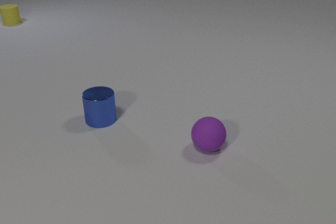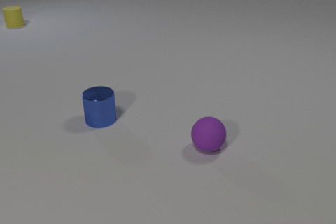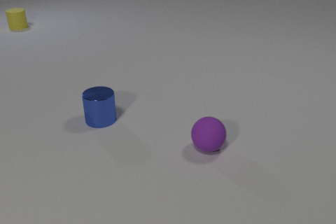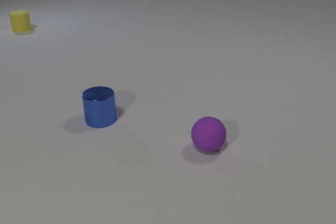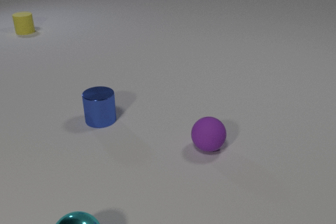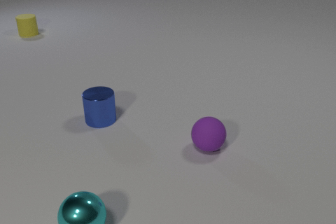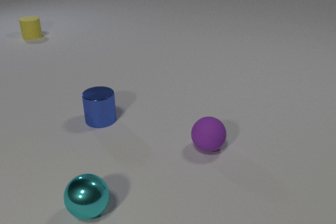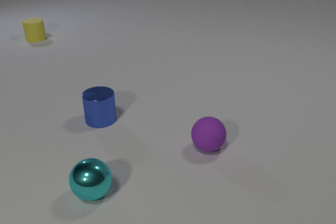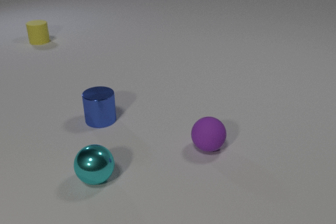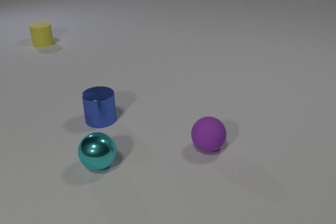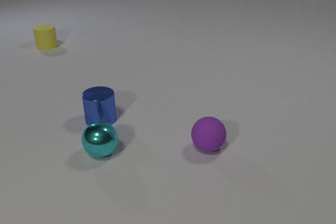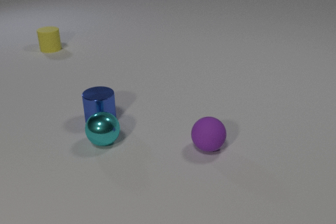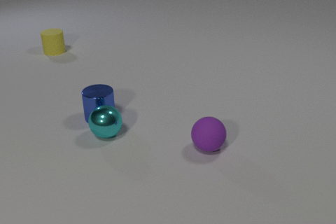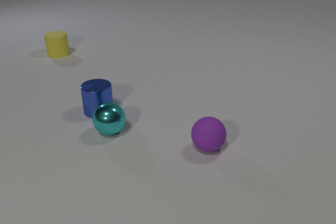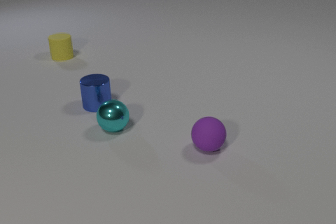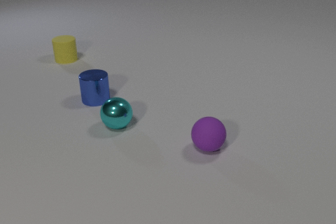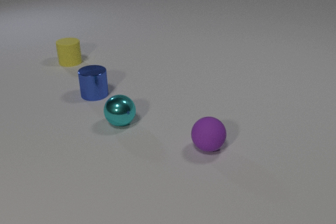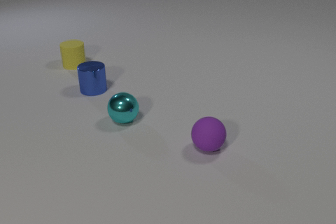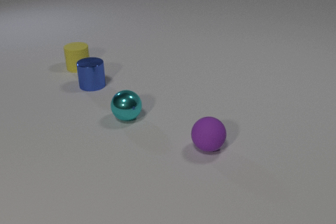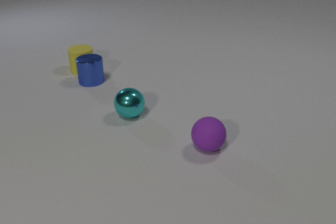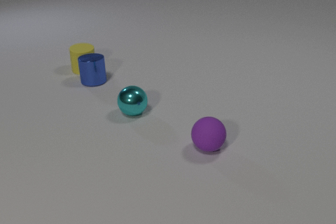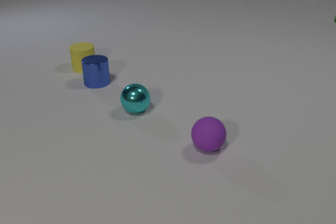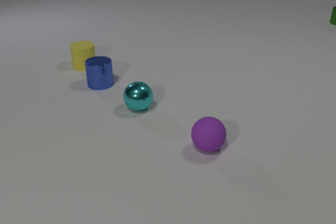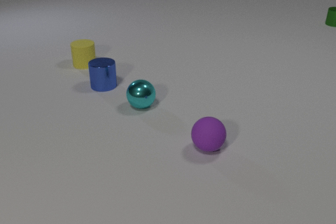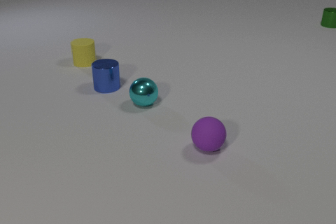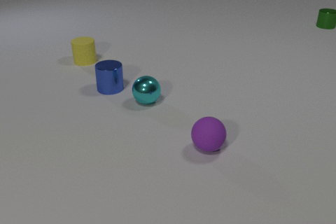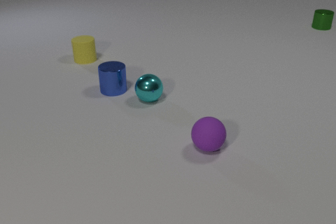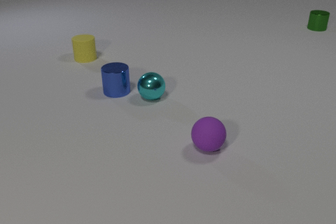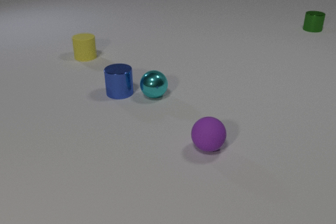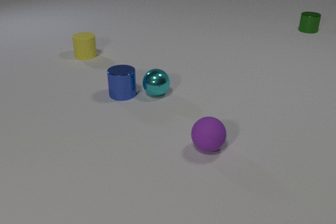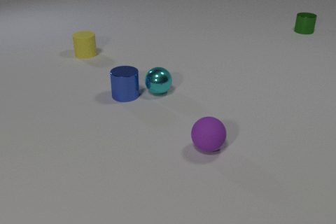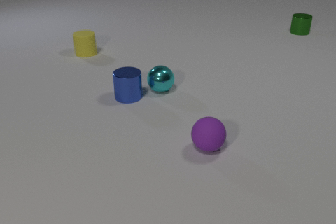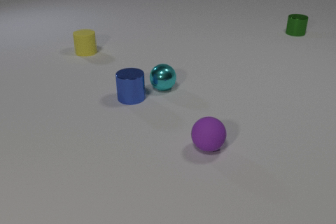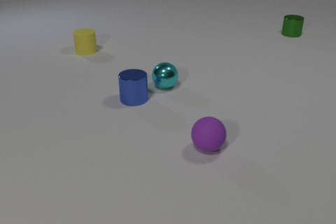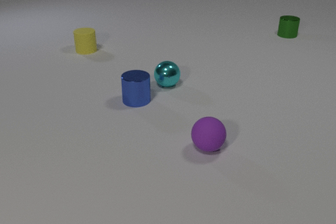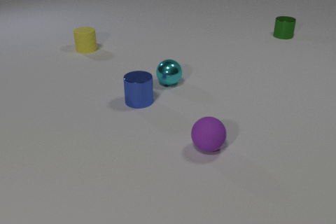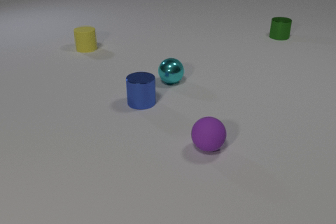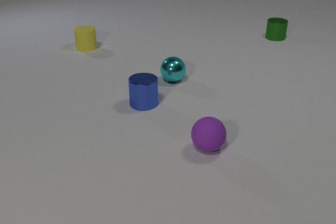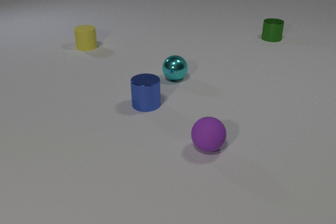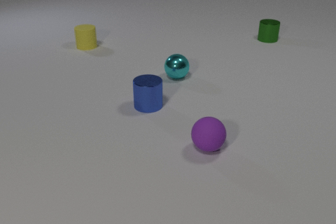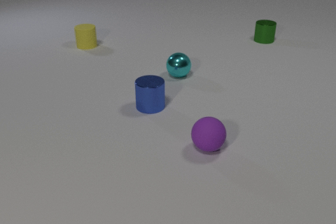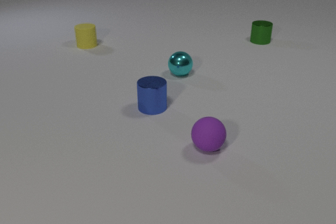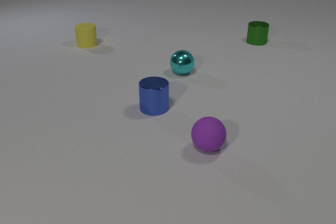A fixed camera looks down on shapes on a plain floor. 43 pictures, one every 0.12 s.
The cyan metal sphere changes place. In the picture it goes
away from the camera.
0.00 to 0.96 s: The cyan metal sphere comes in at the bottom edge, rolls away from the camera. The yellow rubber cylinder slides toward the camera.
0.96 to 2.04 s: The cyan metal sphere rolls away from the camera. The blue metal cylinder slides away from the camera. The yellow rubber cylinder slides toward the camera and to the right. The cyan metal sphere and the blue metal cylinder collide.
2.04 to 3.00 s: The cyan metal sphere rolls away from the camera and to the right. The blue metal cylinder slides to the right. The green metal cylinder comes in at the right edge, slides toward the camera and to the left. The yellow rubber cylinder slides to the right and away from the camera. The blue metal cylinder and the yellow rubber cylinder collide.
3.00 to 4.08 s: The cyan metal sphere rolls away from the camera and to the right. The blue metal cylinder slides toward the camera and to the right. The green metal cylinder slides toward the camera and to the left. The yellow rubber cylinder slides away from the camera.
4.08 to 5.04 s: The cyan metal sphere rolls away from the camera and to the right. The blue metal cylinder slides to the right and toward the camera. The green metal cylinder slides to the left and toward the camera. The yellow rubber cylinder slides away from the camera.
What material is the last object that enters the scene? metal.
Are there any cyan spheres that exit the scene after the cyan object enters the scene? no.
What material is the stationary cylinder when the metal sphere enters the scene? metal.
